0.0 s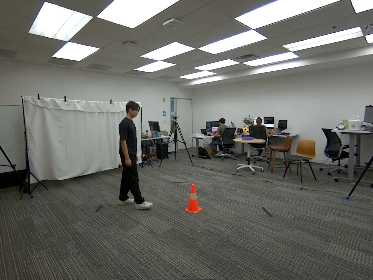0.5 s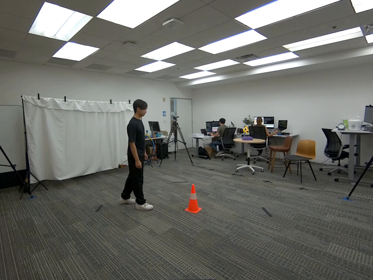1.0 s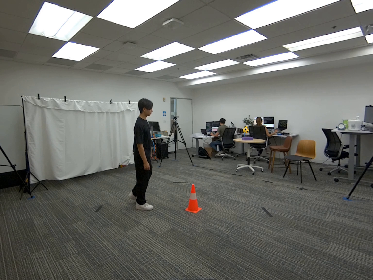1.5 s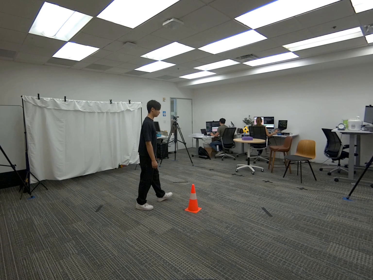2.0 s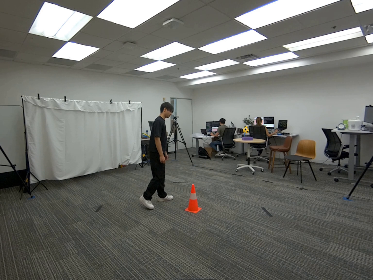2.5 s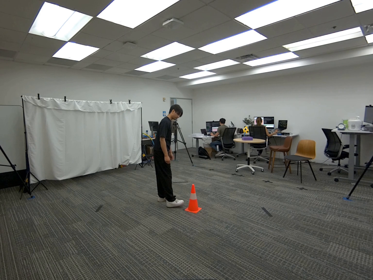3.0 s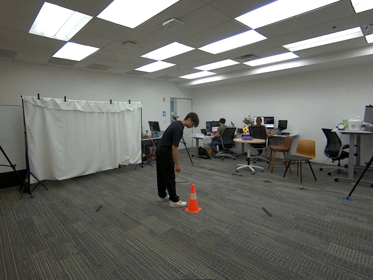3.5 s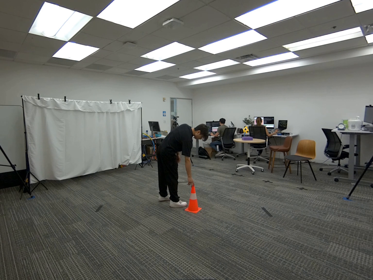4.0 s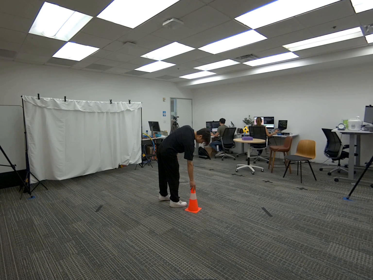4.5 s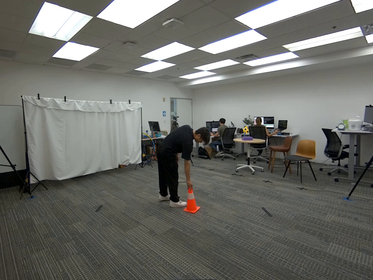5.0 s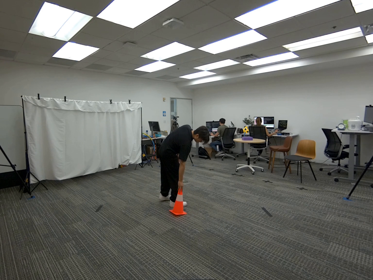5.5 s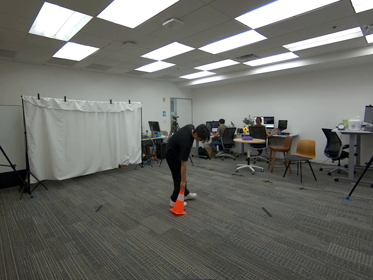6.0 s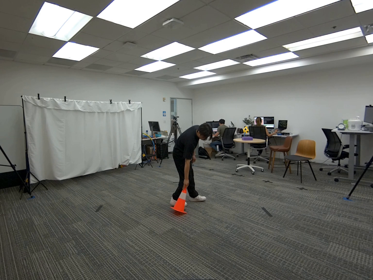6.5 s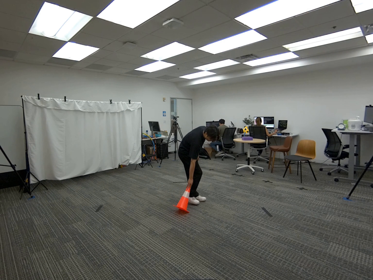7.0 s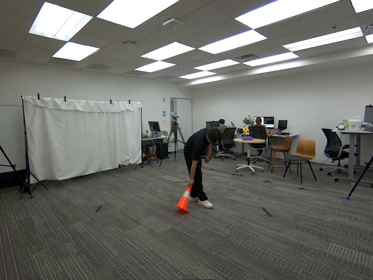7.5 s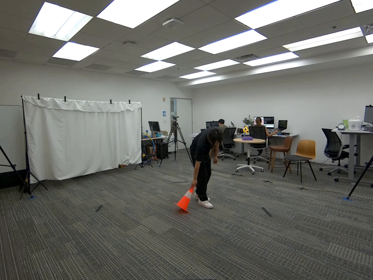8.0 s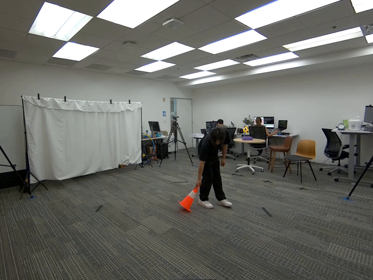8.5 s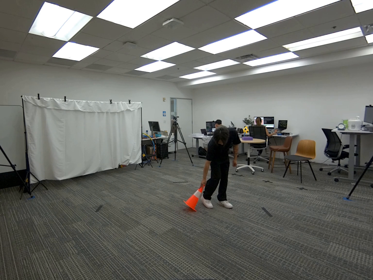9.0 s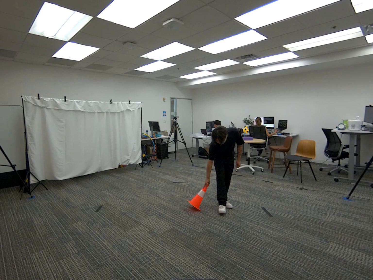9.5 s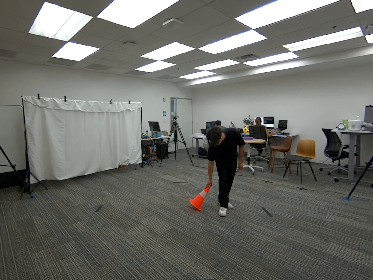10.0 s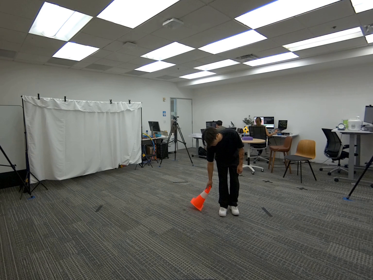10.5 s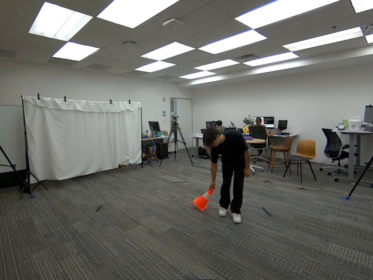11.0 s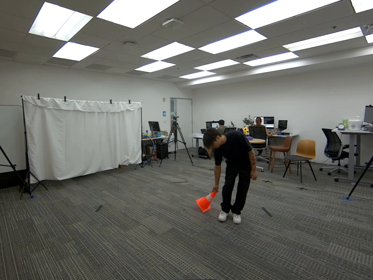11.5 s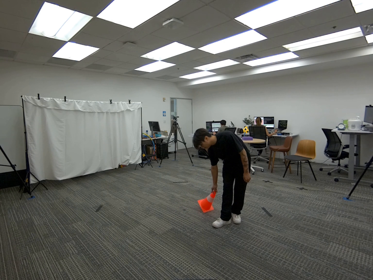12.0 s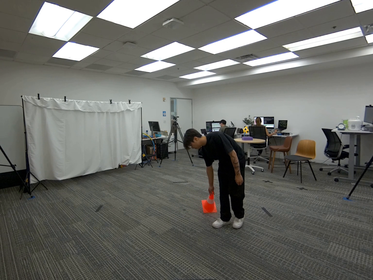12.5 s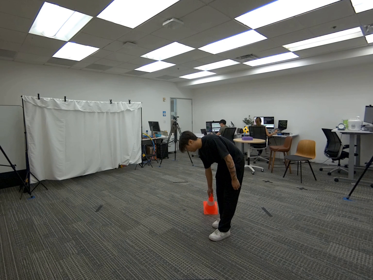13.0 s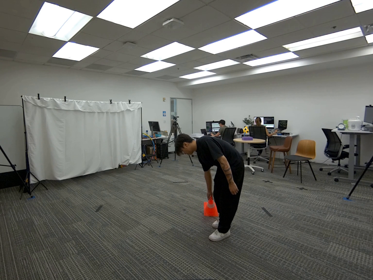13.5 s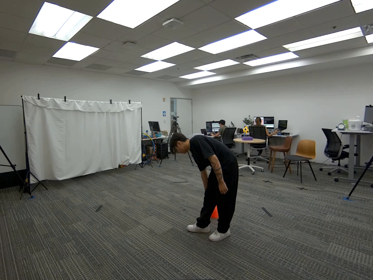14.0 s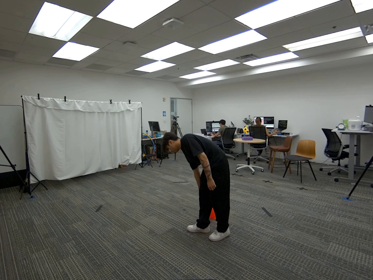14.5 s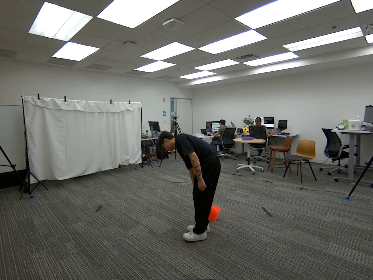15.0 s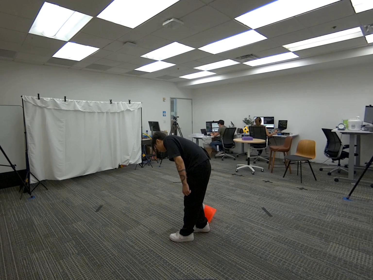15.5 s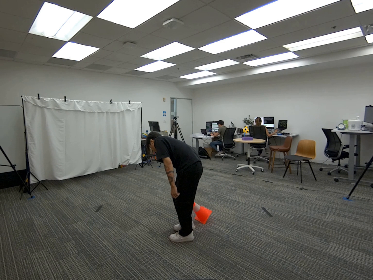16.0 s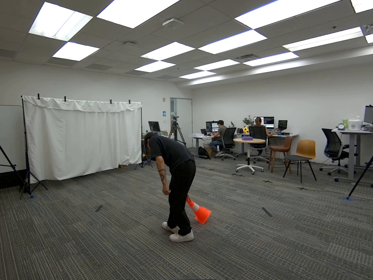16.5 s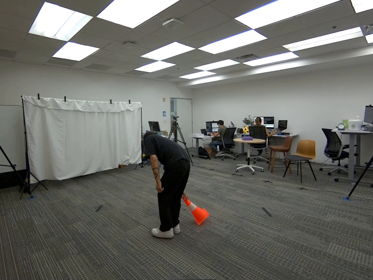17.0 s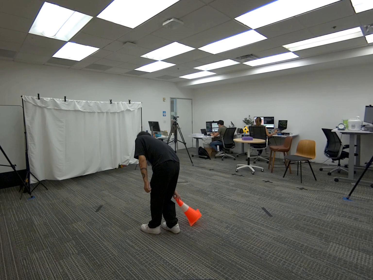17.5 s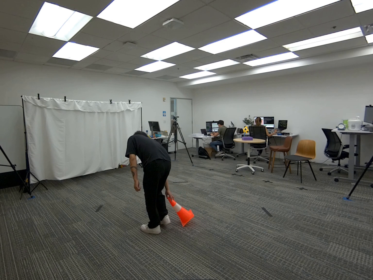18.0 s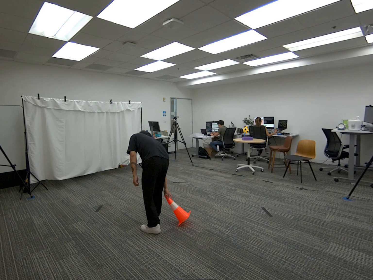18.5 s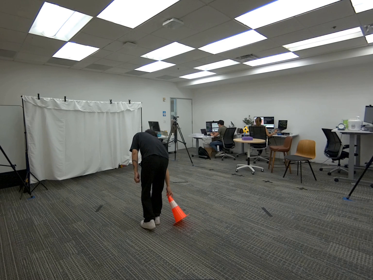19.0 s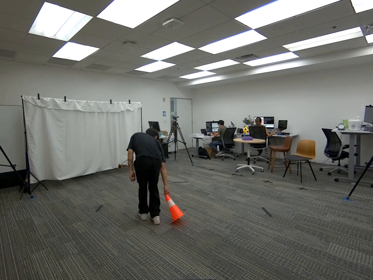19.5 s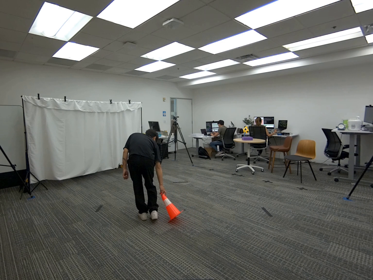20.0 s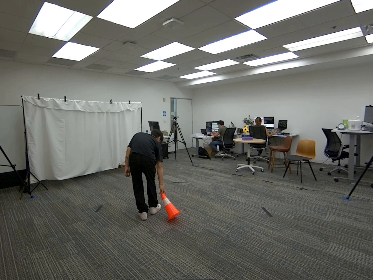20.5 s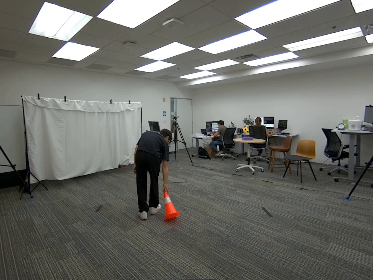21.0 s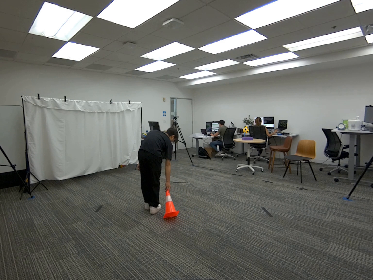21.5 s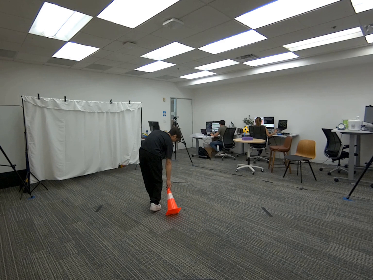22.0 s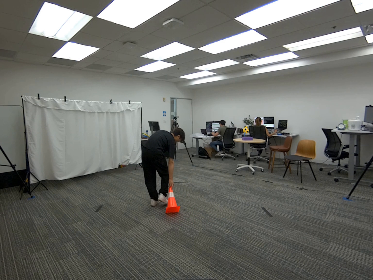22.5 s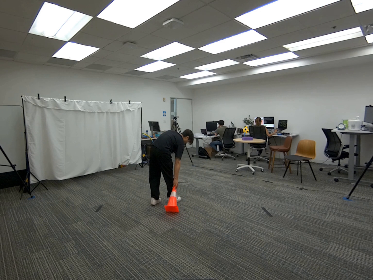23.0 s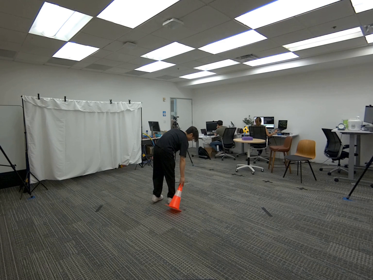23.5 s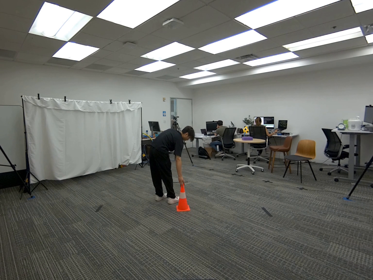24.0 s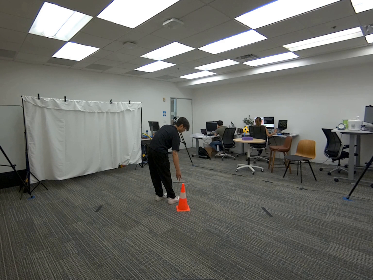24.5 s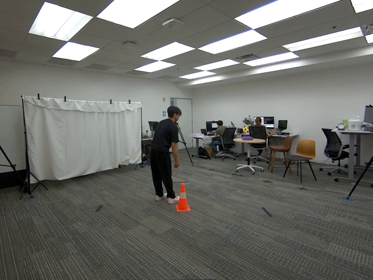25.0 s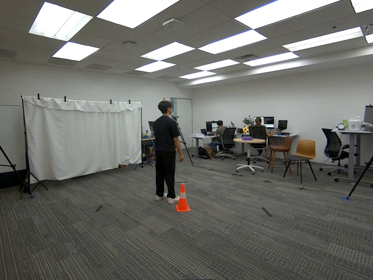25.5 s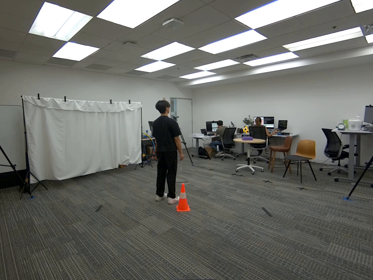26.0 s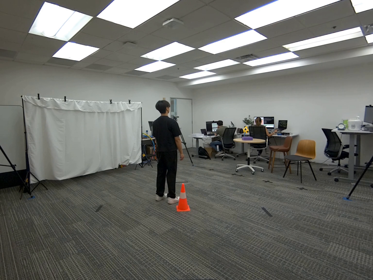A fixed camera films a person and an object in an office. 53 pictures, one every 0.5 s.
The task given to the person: Walk to the traffic cone on the ground, use any hand to hold onto the cone while the cone is still on the ground, and proceed to drag the cone until finish.
